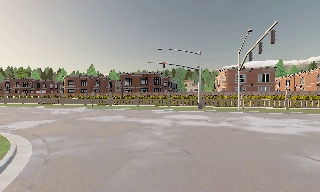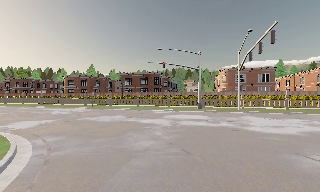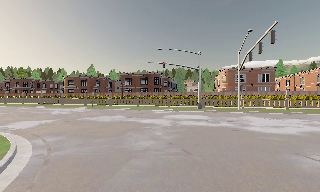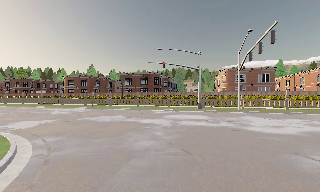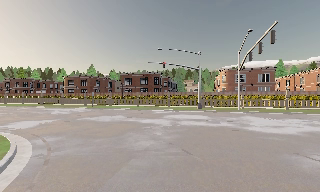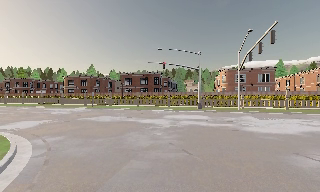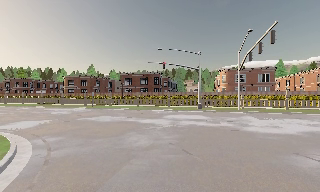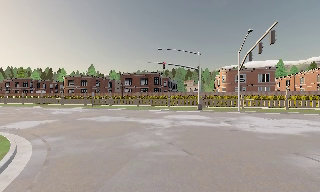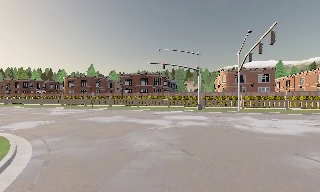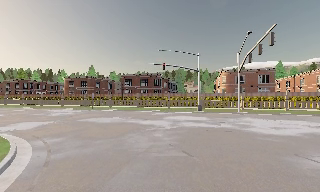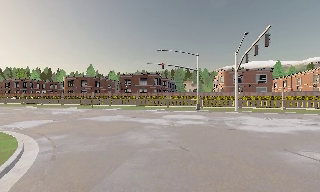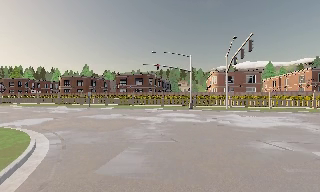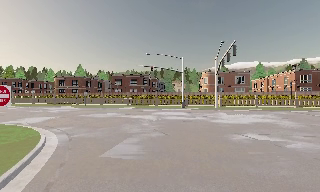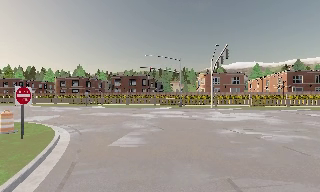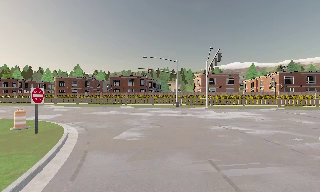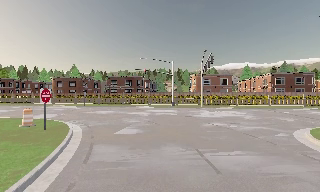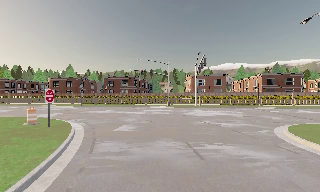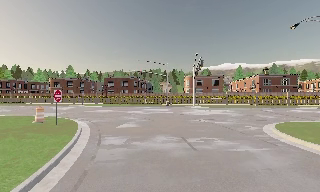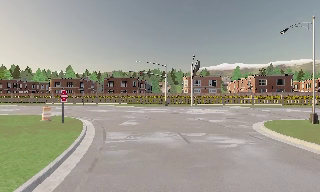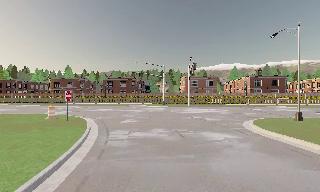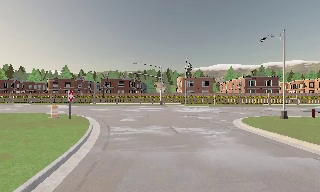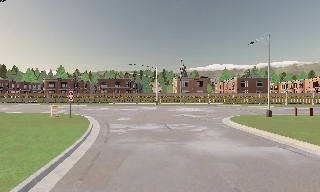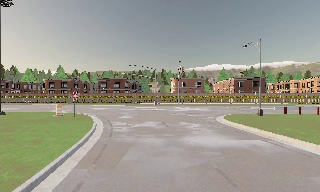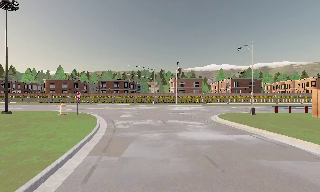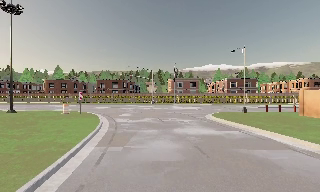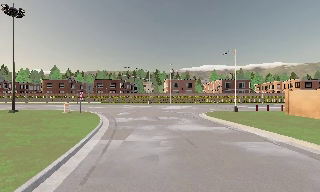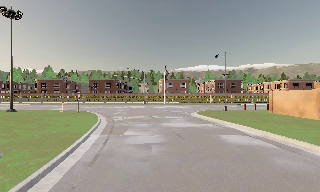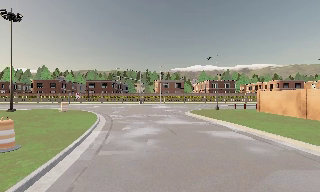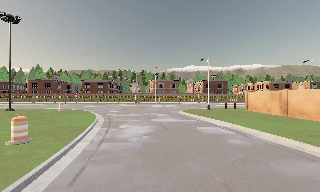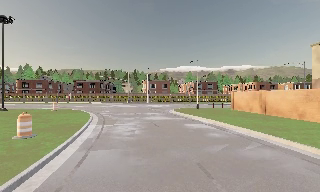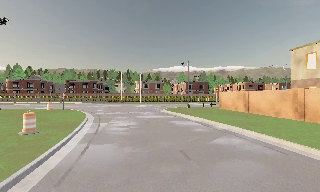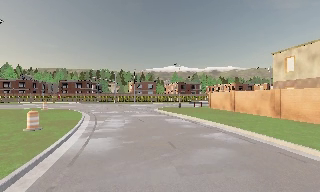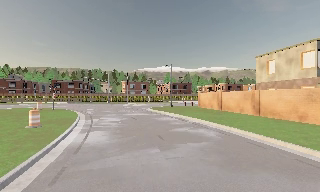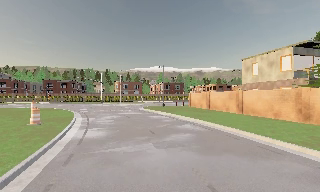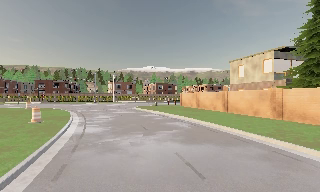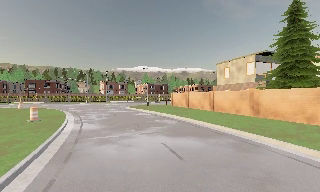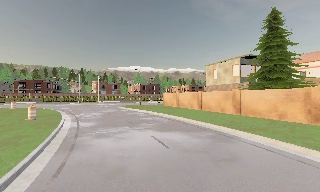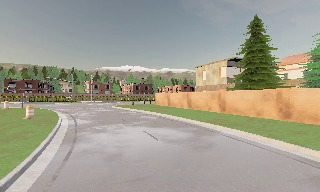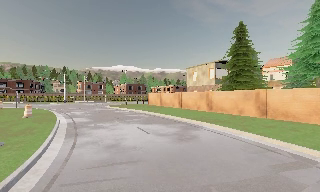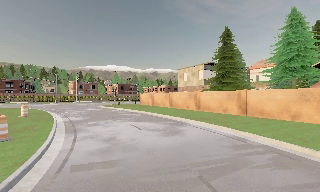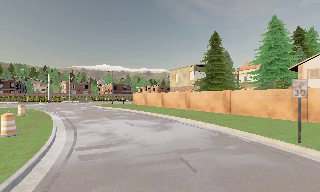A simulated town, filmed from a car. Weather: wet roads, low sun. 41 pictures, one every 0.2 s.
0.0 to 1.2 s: The camera keeps its place and its aim.
1.2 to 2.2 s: The camera travels backward, about 1.5 m, so what stands in front gets smaller. It gains speed.
2.2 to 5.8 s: The scene slides to the left, as the camera pans about 20 degrees to its right. It travels backward, about 18 m, so what stands in front gets smaller.
5.8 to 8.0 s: The scene slides to the left, as the camera pans about 30 degrees to its right. It travels backward, about 13 m, so what stands in front gets smaller.
The film runs backward here.
